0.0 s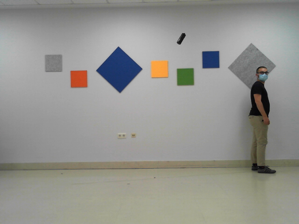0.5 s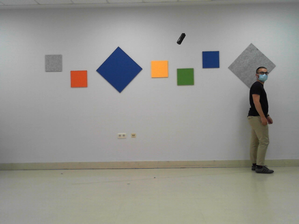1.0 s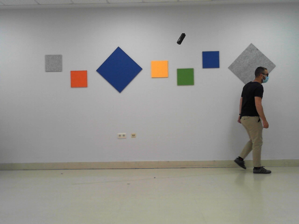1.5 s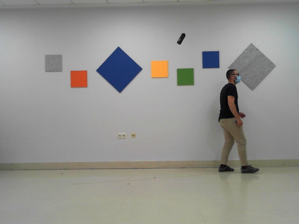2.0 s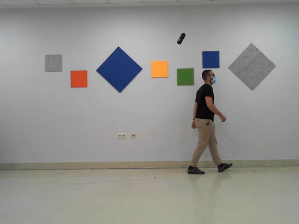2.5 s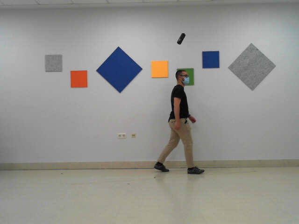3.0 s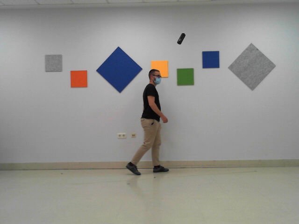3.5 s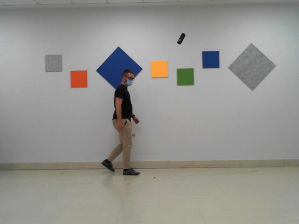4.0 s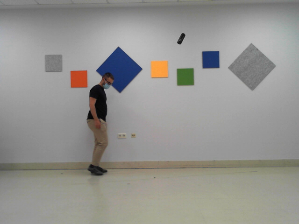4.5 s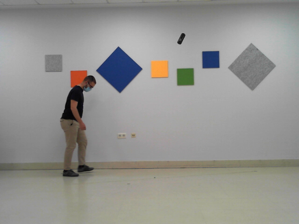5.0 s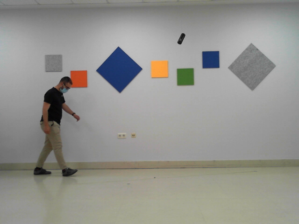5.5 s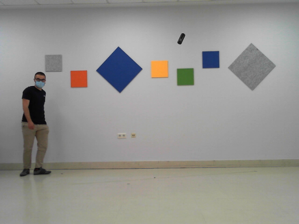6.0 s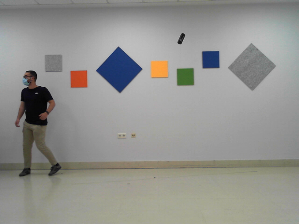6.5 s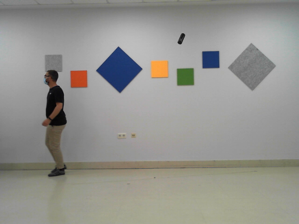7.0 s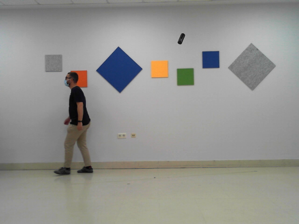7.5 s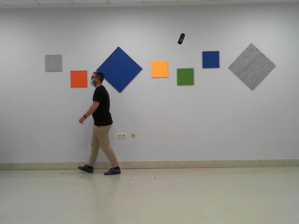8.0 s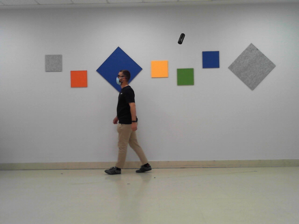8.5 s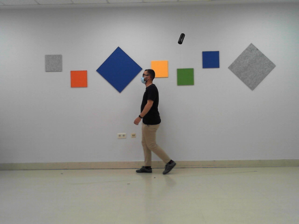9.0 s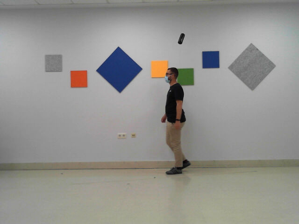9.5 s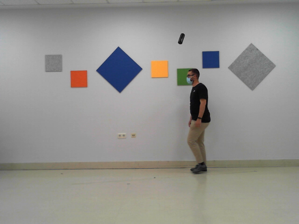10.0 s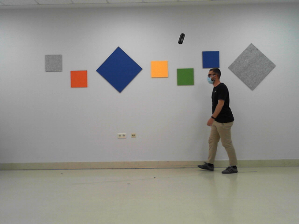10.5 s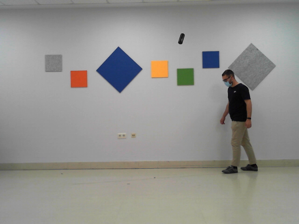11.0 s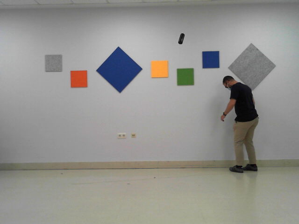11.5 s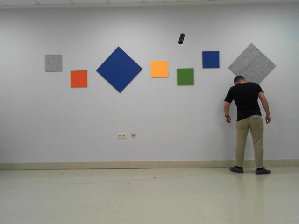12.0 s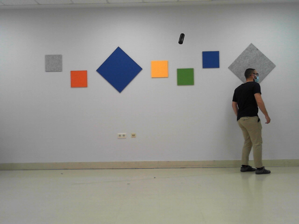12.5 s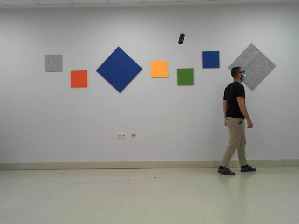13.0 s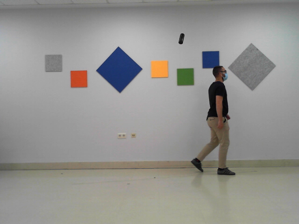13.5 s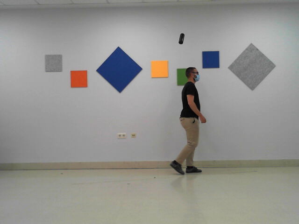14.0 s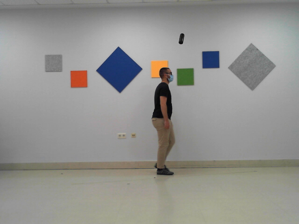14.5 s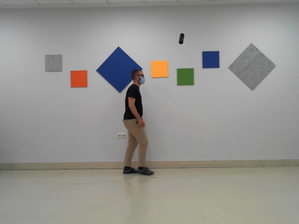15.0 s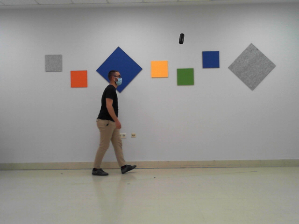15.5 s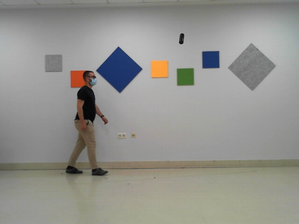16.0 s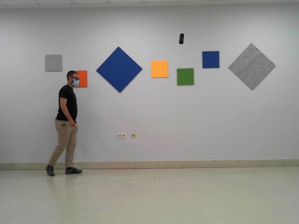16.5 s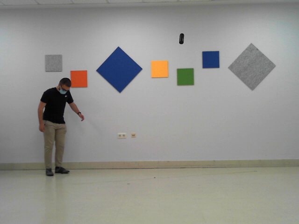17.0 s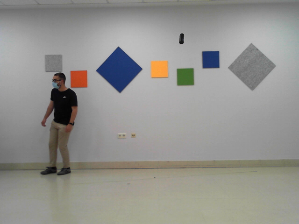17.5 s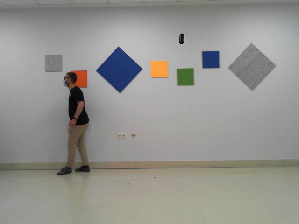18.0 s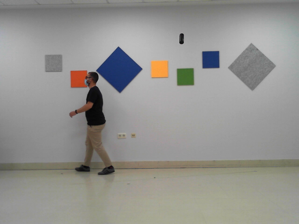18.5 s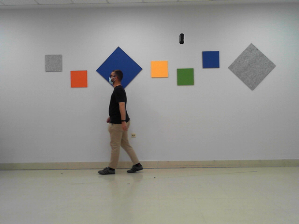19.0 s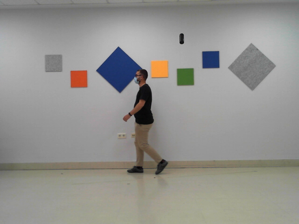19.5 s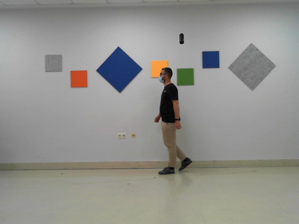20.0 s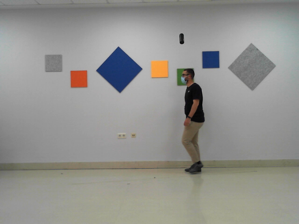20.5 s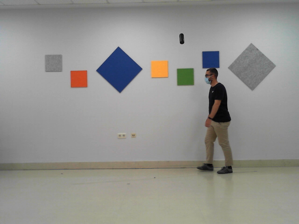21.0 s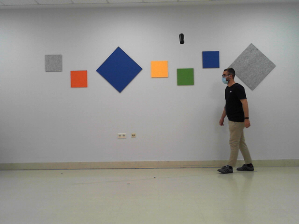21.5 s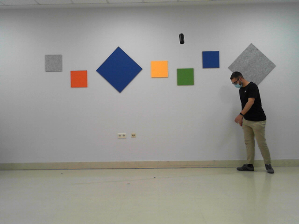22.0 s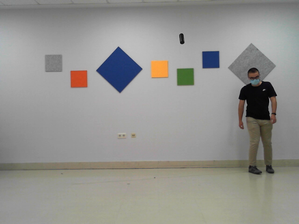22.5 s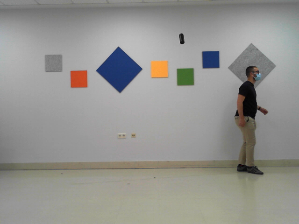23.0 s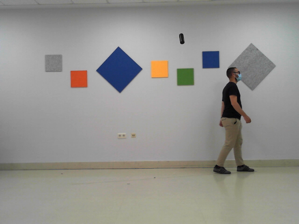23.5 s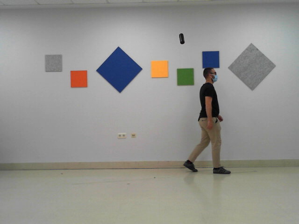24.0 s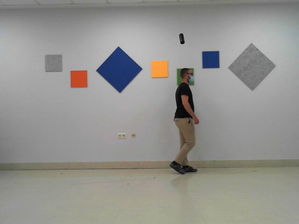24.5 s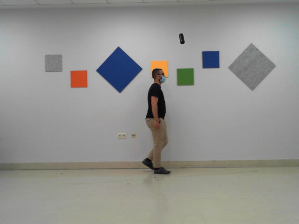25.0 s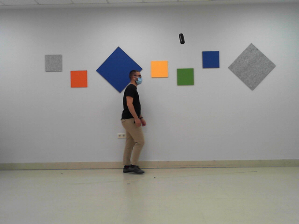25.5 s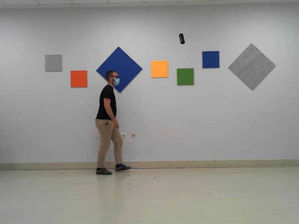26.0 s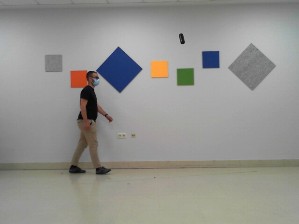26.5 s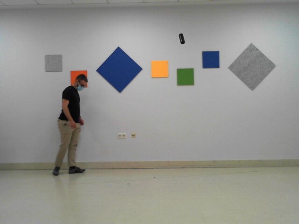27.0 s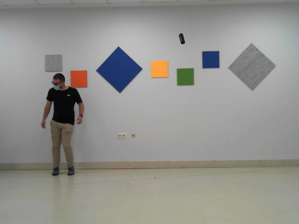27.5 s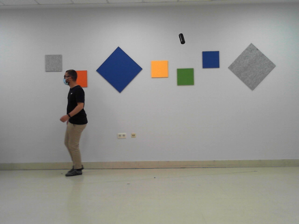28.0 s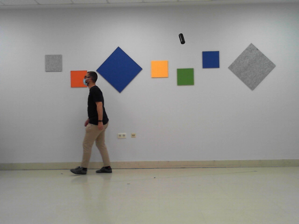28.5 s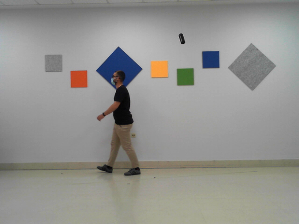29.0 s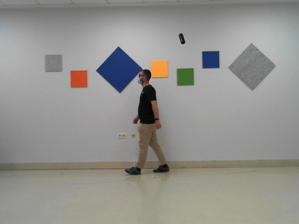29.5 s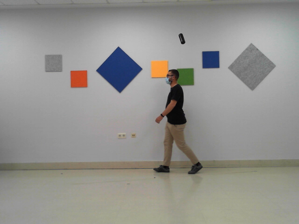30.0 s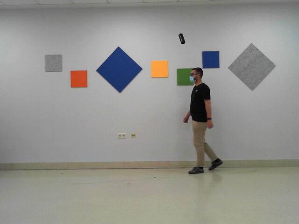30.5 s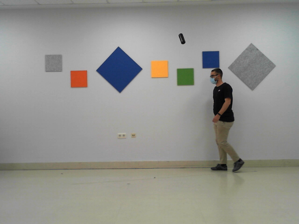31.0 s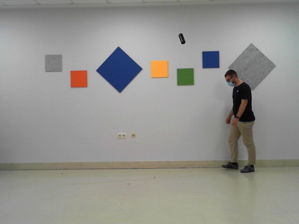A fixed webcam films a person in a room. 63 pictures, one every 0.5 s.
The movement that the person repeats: Walk backward.
